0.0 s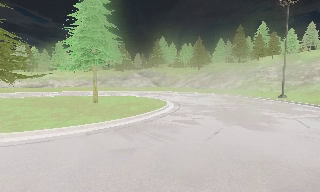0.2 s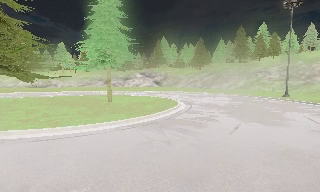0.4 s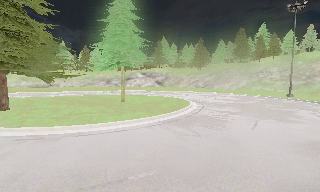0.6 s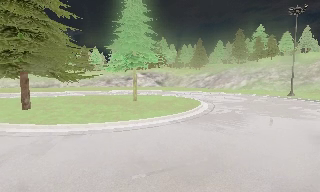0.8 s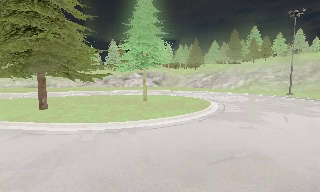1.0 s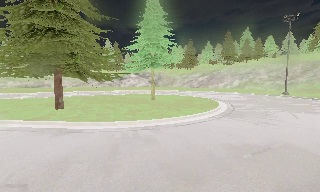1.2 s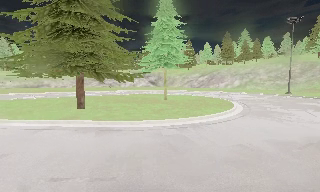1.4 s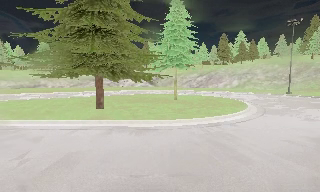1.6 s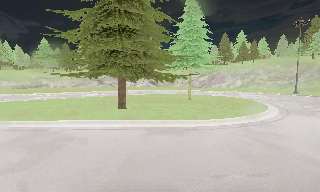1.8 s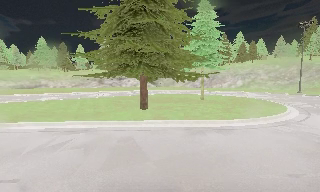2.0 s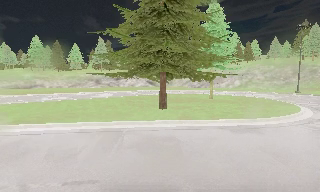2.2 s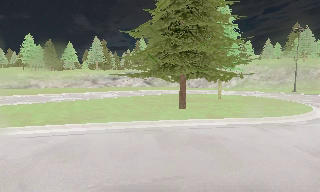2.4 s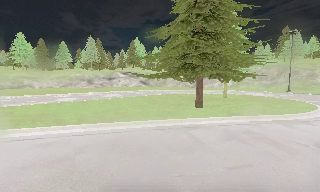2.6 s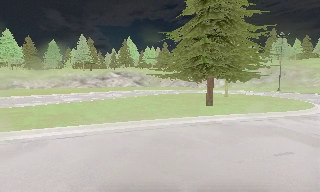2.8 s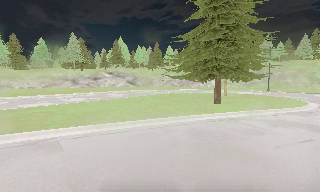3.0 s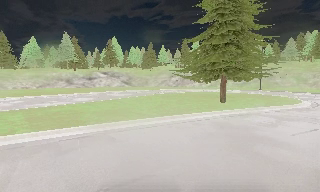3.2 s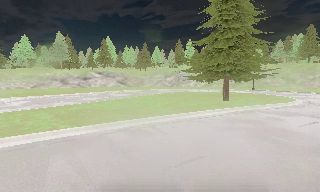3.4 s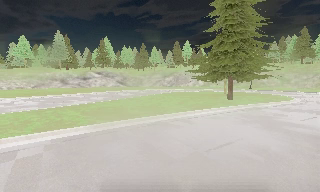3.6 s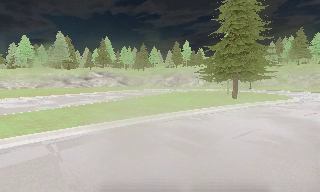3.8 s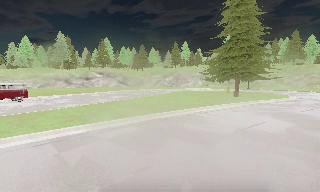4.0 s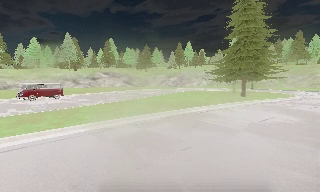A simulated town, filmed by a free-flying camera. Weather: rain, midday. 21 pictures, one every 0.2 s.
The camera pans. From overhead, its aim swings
clockwise.
0.0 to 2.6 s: The camera pans to its right, which is clockwise from overhead, by about 25 degrees. It travels to its left, about 25 m, so close, fixed things drift to the right.
2.6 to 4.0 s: The camera pans to its right, which is clockwise from overhead, by about 15 degrees. It travels to its left and backward, about 13 m, so close, fixed things drift to the right.
The film runs backward here.
